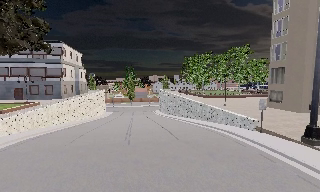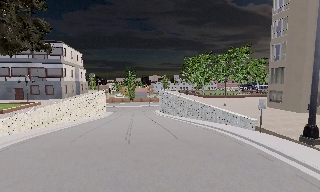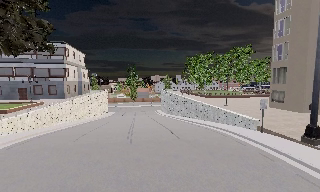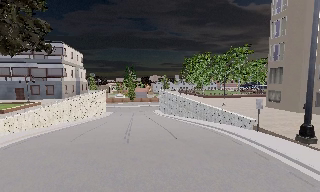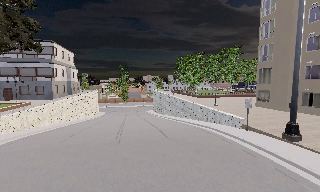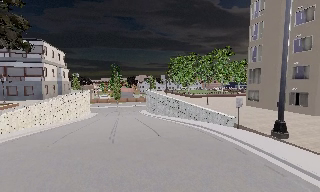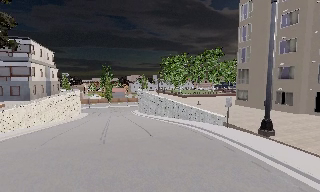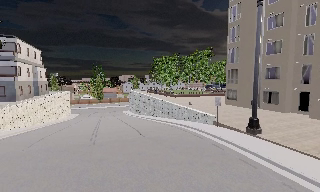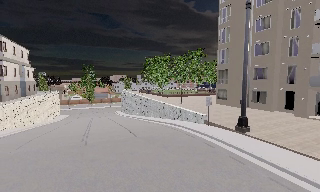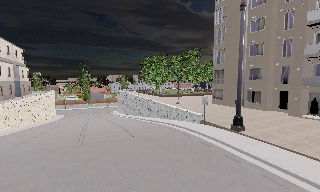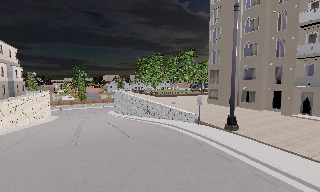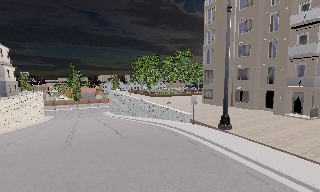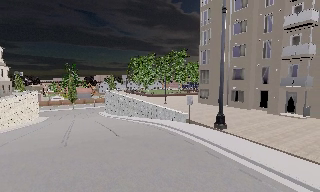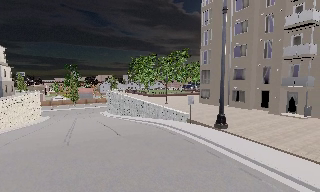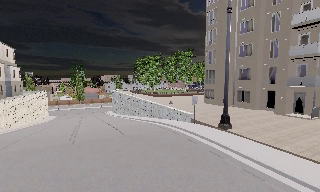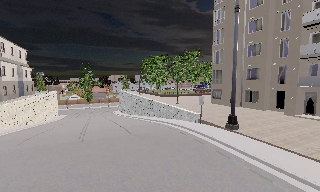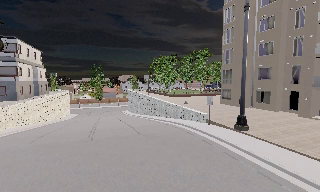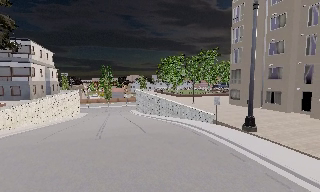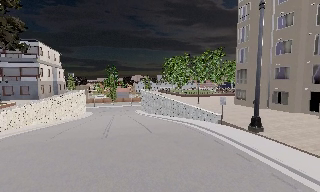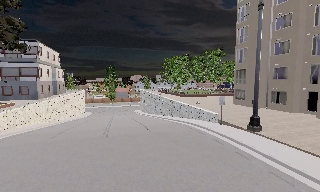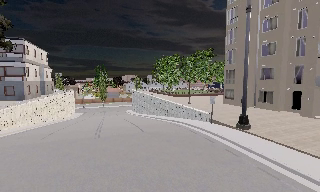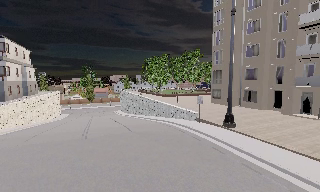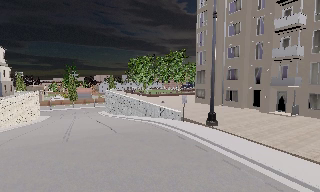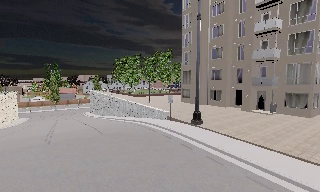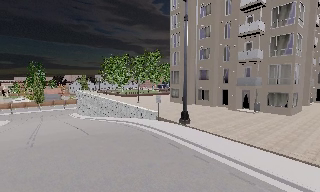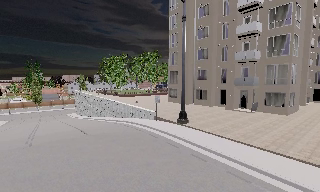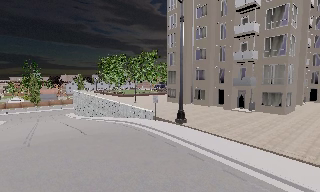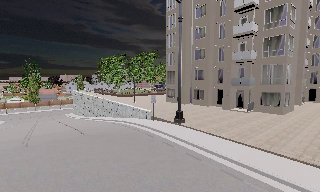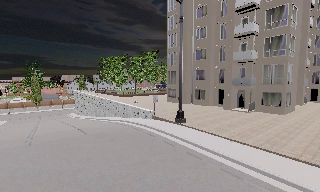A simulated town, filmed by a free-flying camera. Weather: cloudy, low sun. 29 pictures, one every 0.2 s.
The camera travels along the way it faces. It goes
backward.
0.0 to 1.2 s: The camera travels backward, about 0.5 m, so what stands in front gets smaller.
1.2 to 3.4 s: The camera travels backward and to its right, about 1 m, so what stands in front gets smaller.
3.4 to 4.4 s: The camera swings to its right by about 10 degrees, and the scene slides to the left.
4.4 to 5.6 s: The camera shifts only a little, or ends up much as it began.
The film runs backward here.
